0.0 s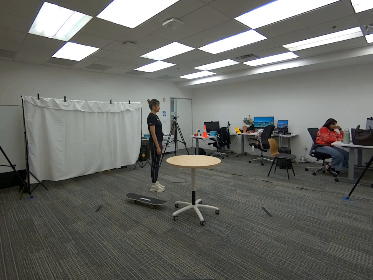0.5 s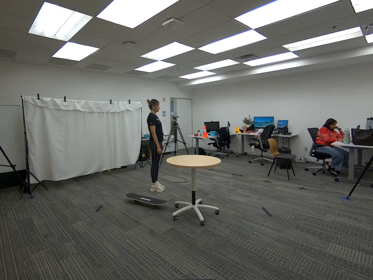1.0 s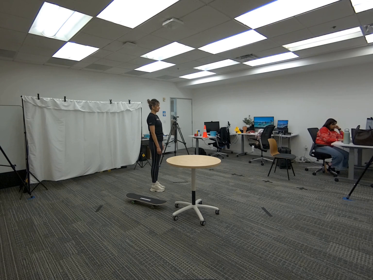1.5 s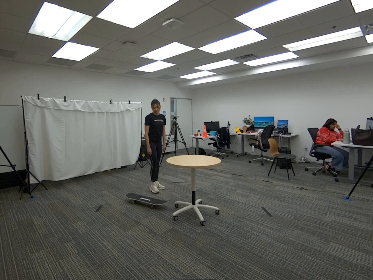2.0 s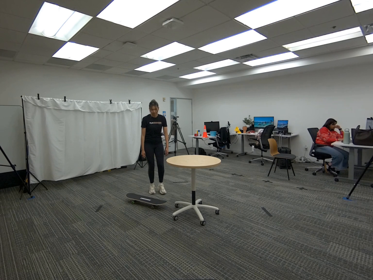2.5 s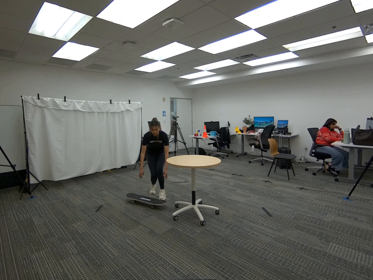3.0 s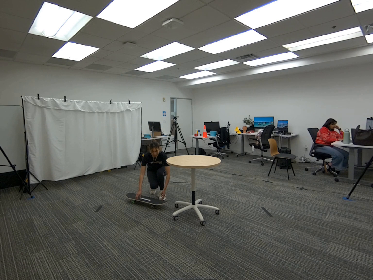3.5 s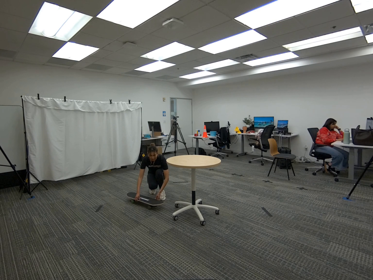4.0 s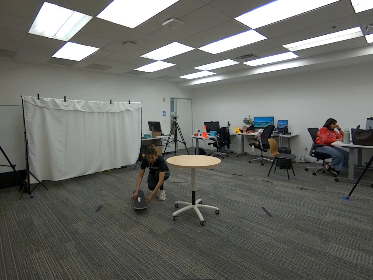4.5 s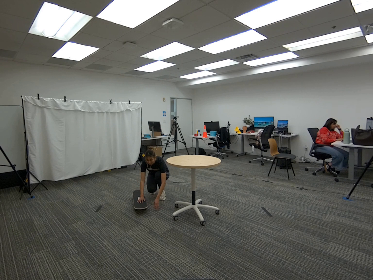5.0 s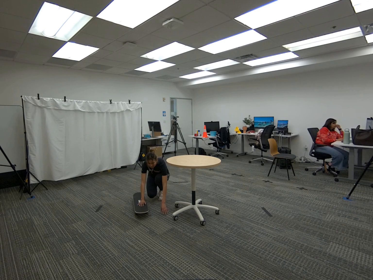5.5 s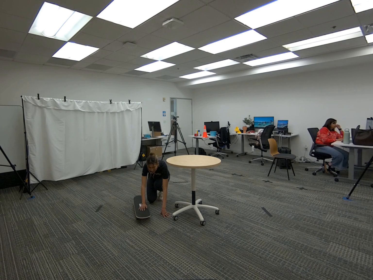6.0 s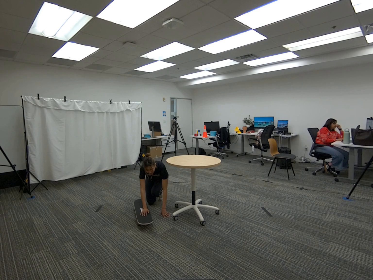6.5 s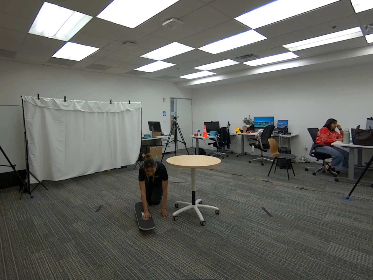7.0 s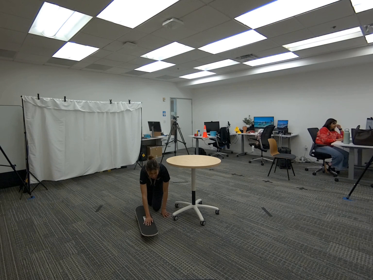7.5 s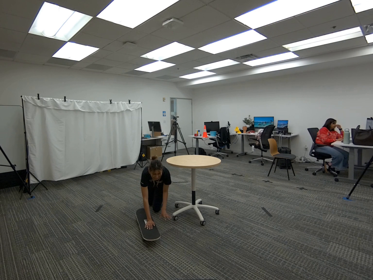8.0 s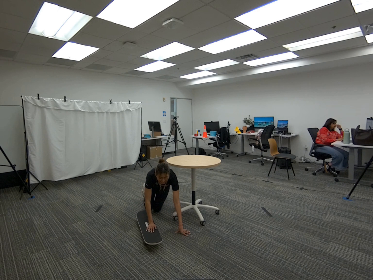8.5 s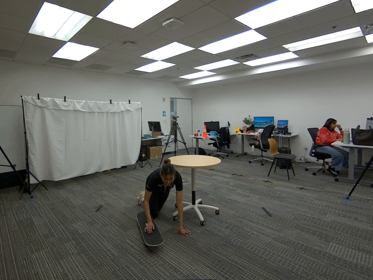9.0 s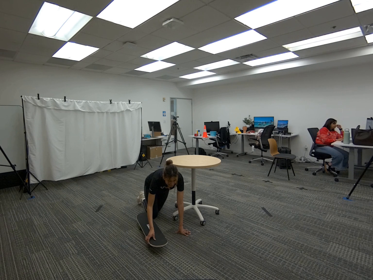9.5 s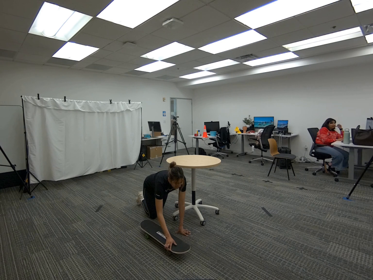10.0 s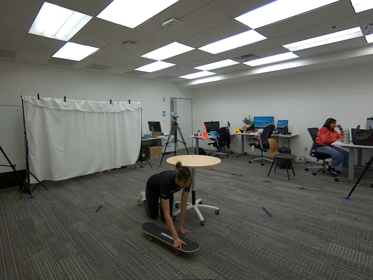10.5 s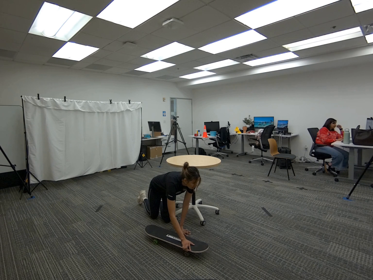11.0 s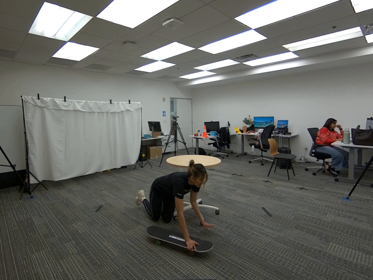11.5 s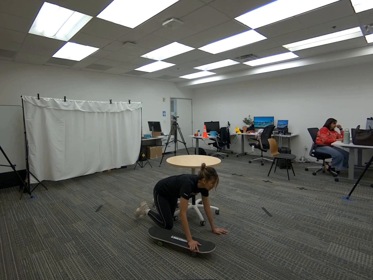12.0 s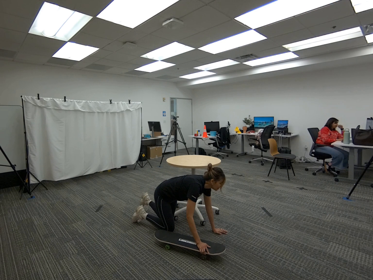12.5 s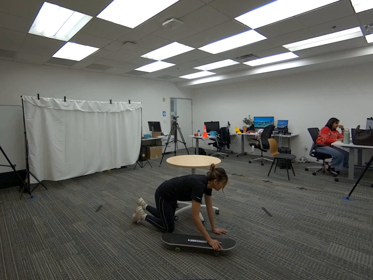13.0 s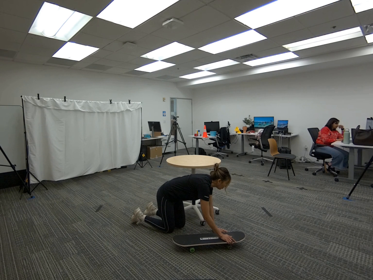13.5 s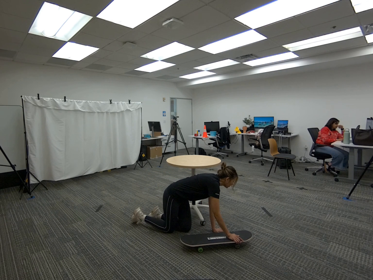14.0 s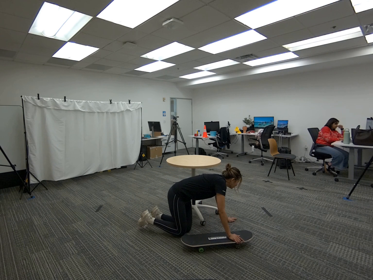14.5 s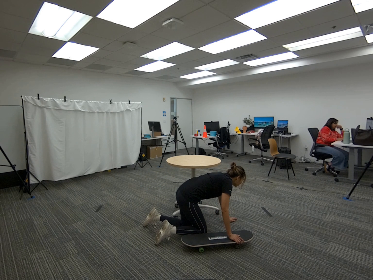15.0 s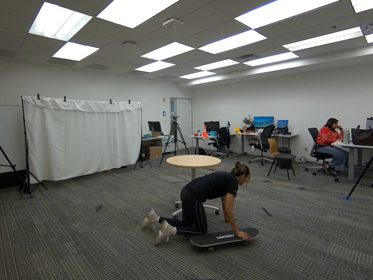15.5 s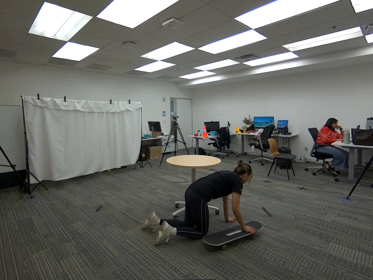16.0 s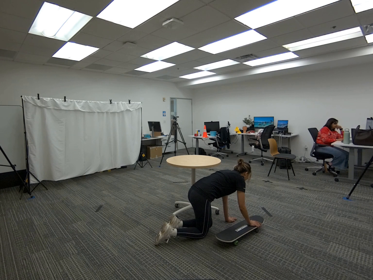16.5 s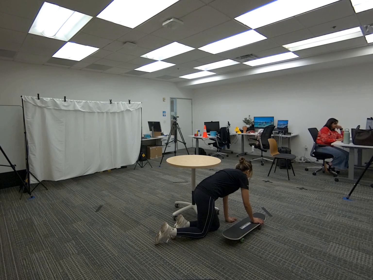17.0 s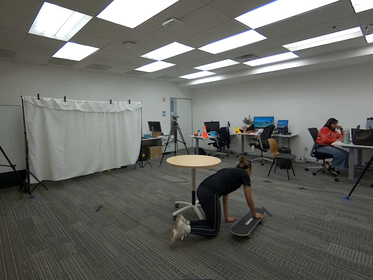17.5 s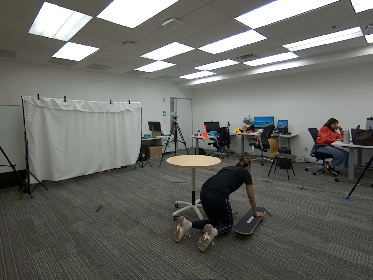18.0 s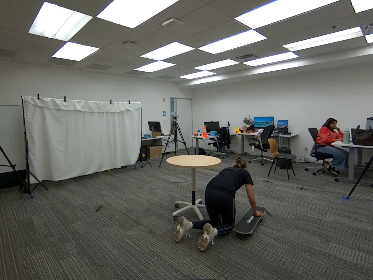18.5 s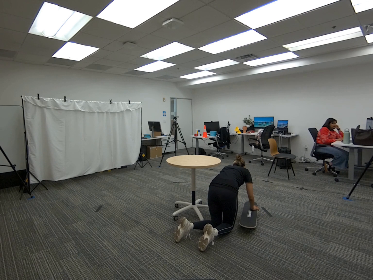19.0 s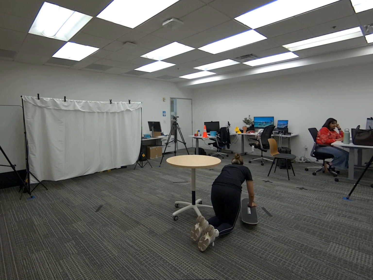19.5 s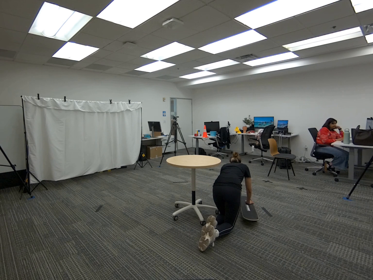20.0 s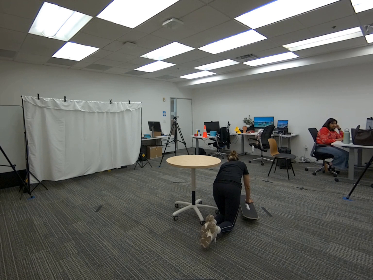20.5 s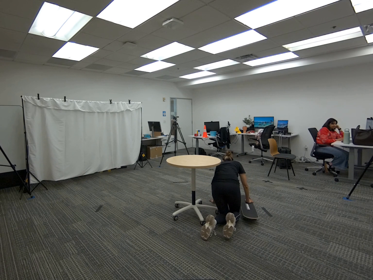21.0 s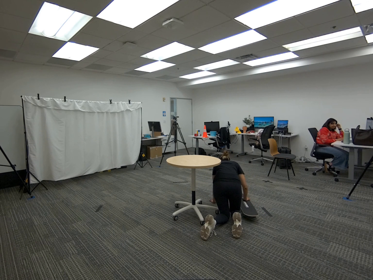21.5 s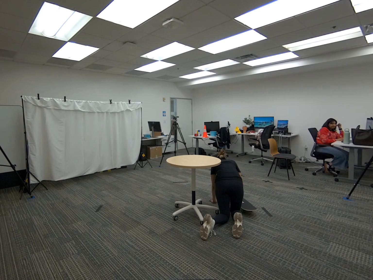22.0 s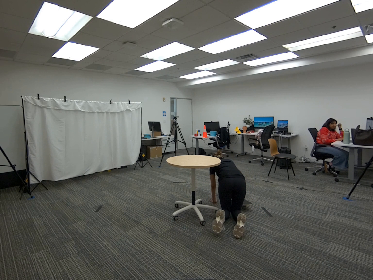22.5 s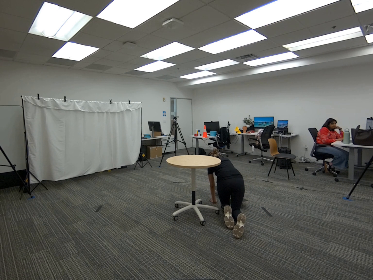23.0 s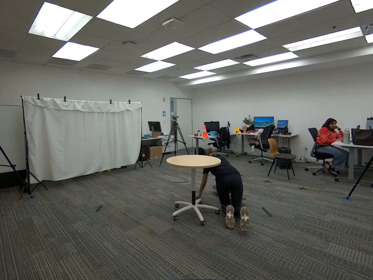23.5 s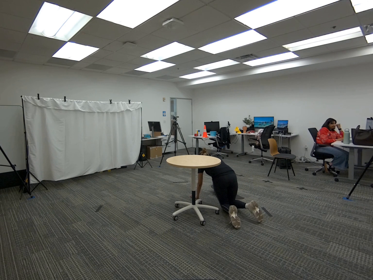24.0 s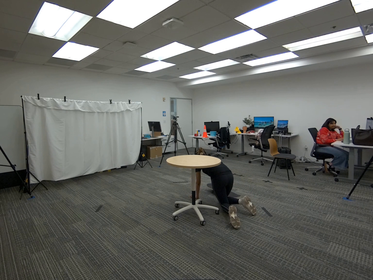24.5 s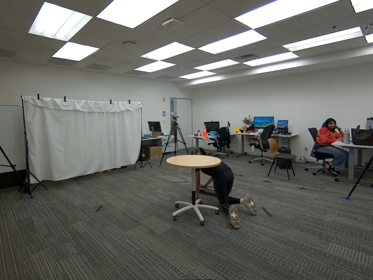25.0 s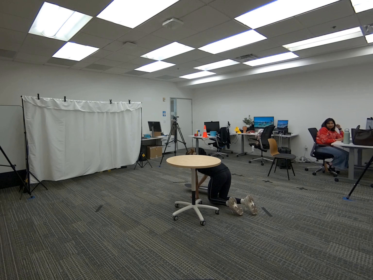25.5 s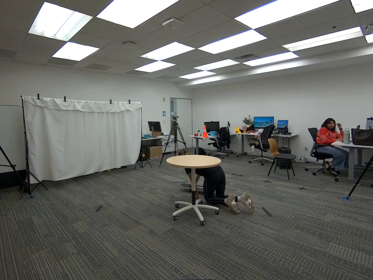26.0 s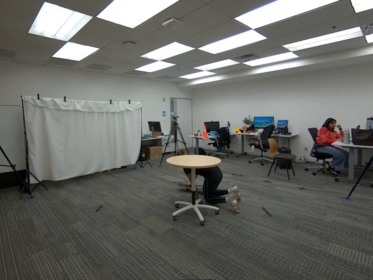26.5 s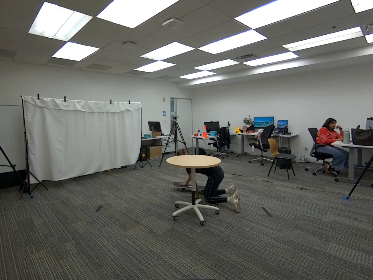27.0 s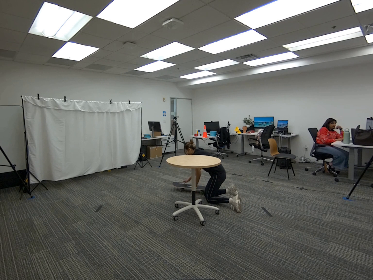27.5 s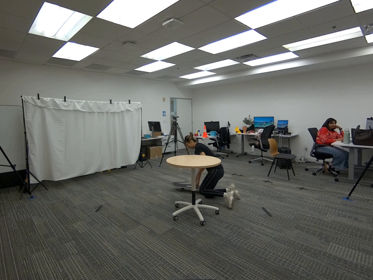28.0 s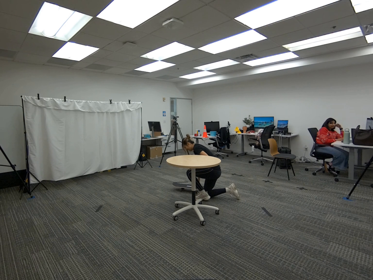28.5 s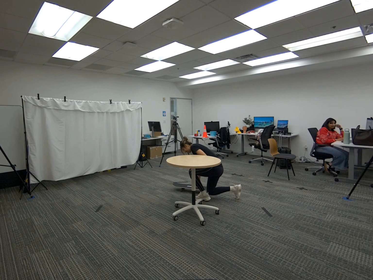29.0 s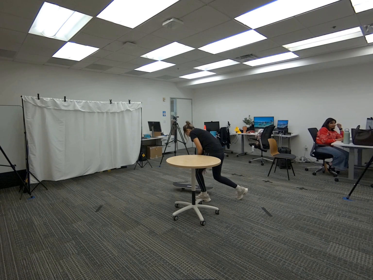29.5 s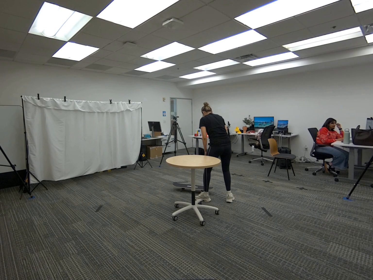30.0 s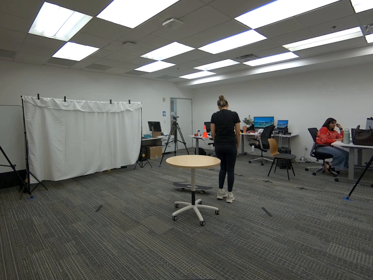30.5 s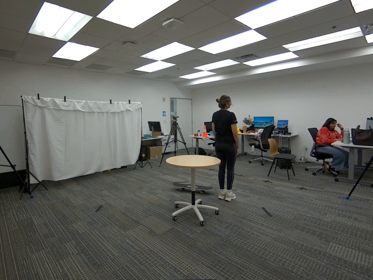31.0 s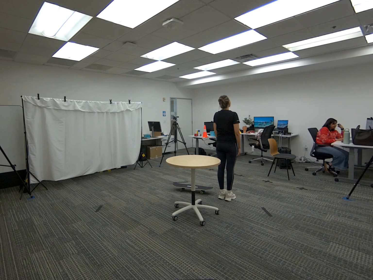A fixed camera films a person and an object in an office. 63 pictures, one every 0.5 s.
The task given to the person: Walk to the skateboard on the ground next to the round table, bend down to the skateboard and use your hands to push the skateboard around the round table.
